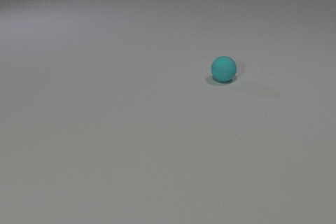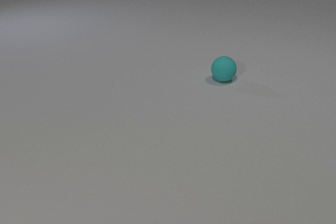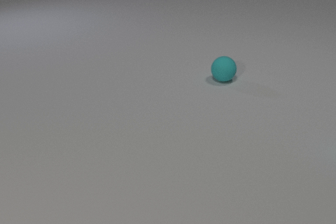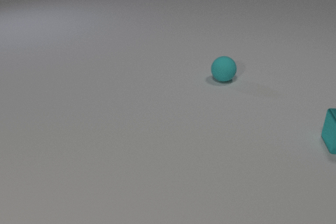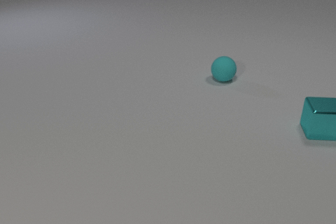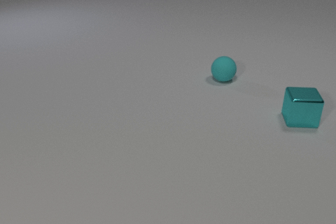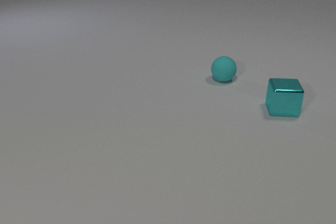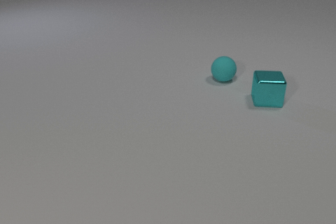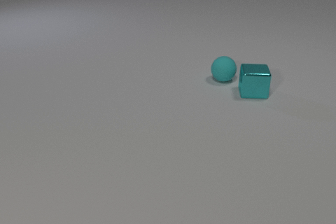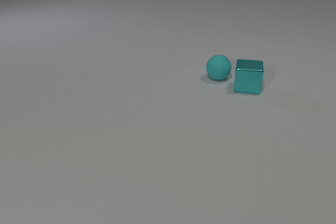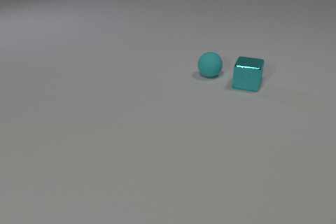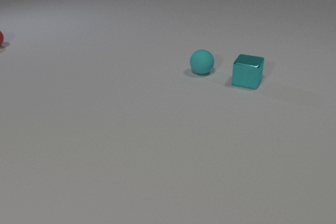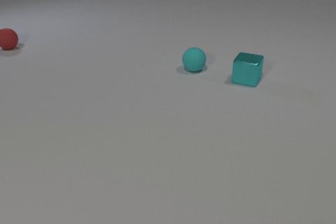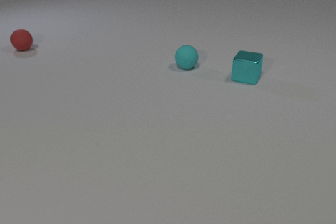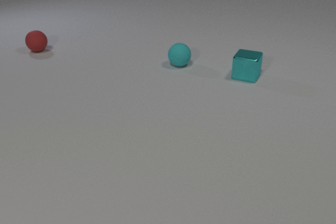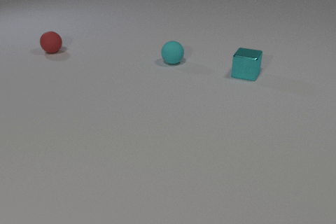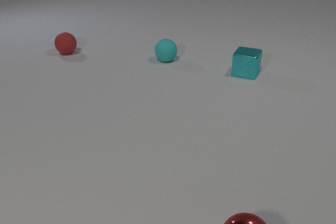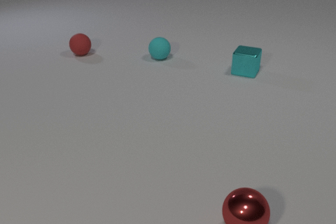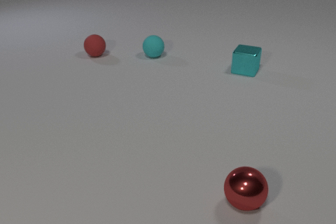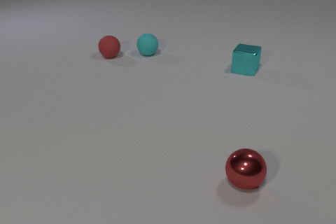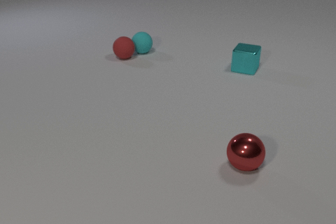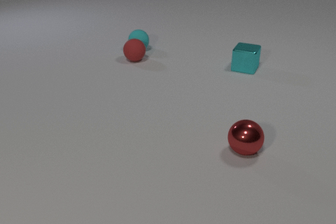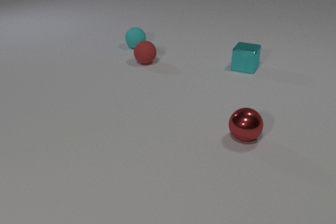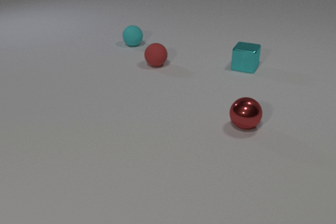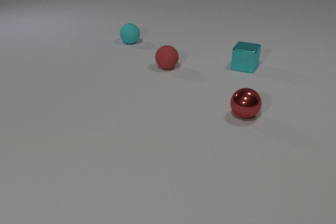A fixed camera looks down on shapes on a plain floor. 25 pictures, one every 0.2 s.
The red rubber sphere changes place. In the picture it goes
to the right.
0.0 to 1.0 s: The cyan metal cube comes in at the right edge, slides to the left and away from the camera.
1.0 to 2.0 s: The cyan metal cube slides away from the camera and to the left. The cyan rubber sphere rolls to the left and away from the camera. The cyan metal cube and the cyan rubber sphere collide.
2.0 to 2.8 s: The cyan metal cube slides away from the camera. The cyan rubber sphere rolls to the left and away from the camera. The red rubber sphere comes in at the left edge, rolls to the right and toward the camera.
2.8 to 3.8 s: The cyan metal cube slides away from the camera. The cyan rubber sphere rolls to the left and away from the camera. The red rubber sphere rolls to the right and toward the camera. The red metal sphere comes in at the bottom edge, rolls away from the camera.
3.8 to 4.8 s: The cyan metal cube slides away from the camera. The cyan rubber sphere rolls away from the camera and to the left. The red rubber sphere rolls to the right and toward the camera. The red metal sphere rolls away from the camera. The cyan rubber sphere and the red rubber sphere collide.
How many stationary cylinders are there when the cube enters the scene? 0.
What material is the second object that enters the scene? rubber.
What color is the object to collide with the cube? cyan.
